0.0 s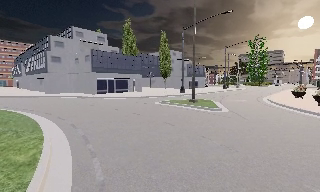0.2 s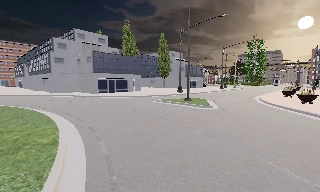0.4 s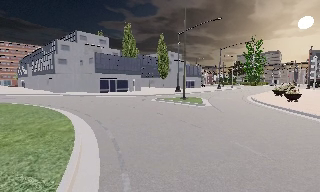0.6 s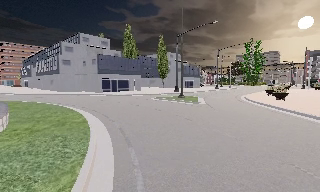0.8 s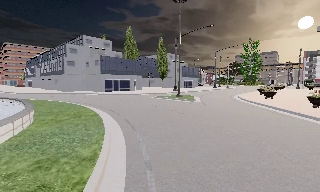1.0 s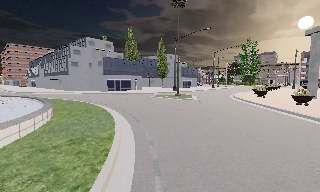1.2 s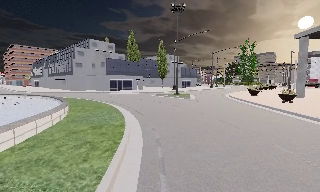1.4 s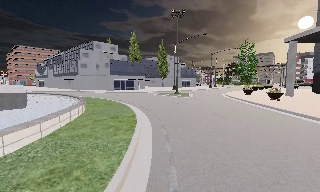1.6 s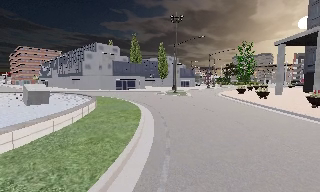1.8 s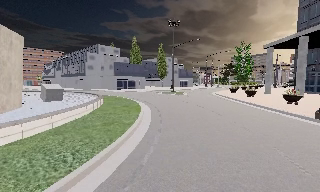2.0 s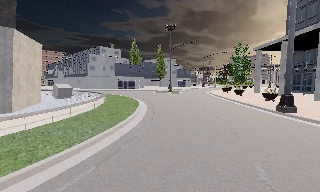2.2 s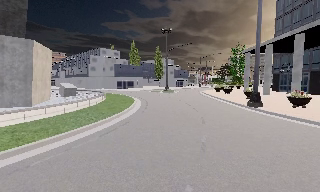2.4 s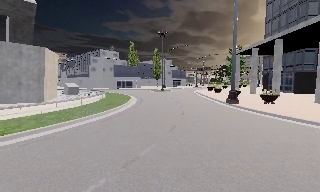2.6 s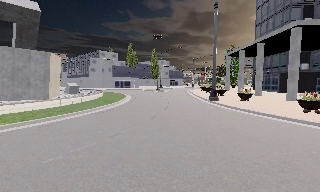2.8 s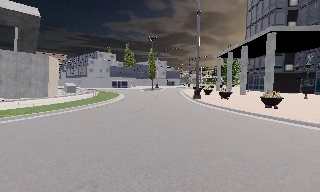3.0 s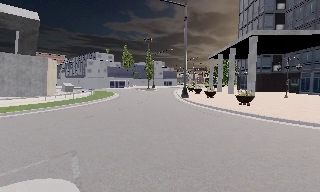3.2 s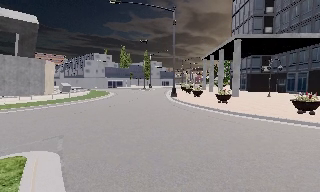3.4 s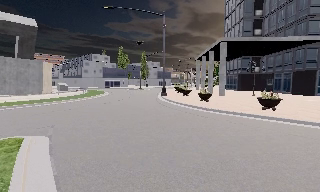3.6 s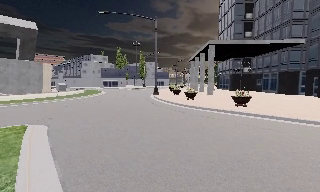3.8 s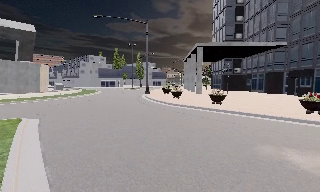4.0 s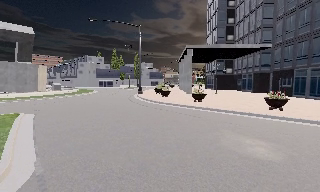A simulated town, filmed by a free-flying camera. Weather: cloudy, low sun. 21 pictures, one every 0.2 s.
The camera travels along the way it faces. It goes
backward.
0.0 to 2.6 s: The camera travels backward, about 20 m, so what stands in front gets smaller. It gains speed.
2.6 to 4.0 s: The camera travels backward and to its right, about 12 m, so what stands in front gets smaller.
The film runs backward here.
